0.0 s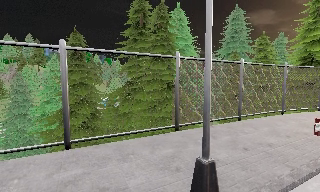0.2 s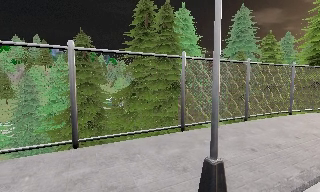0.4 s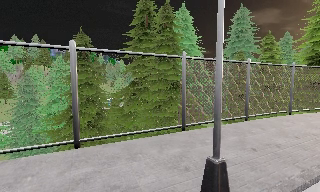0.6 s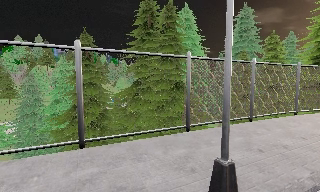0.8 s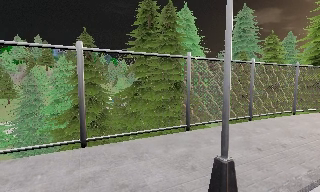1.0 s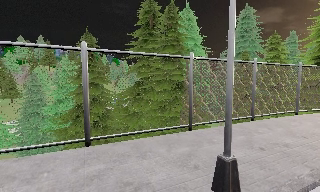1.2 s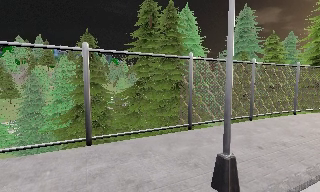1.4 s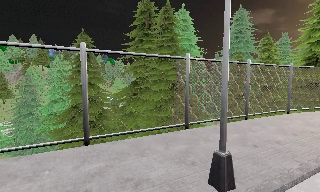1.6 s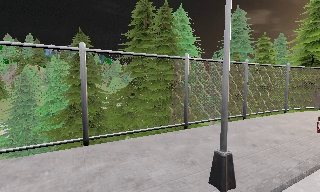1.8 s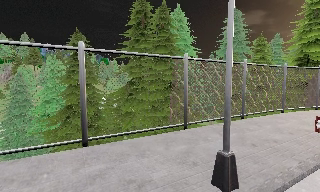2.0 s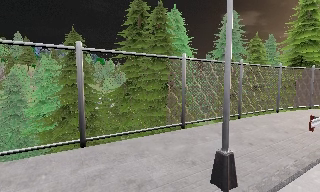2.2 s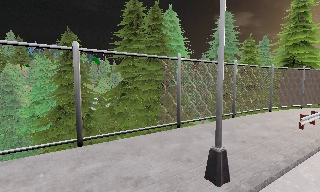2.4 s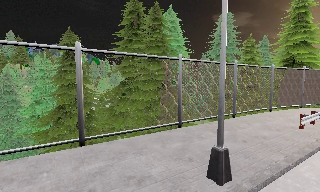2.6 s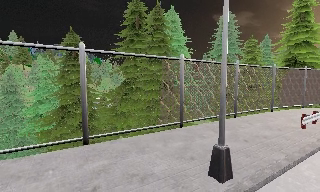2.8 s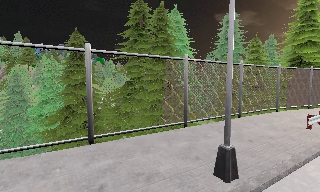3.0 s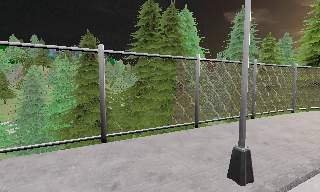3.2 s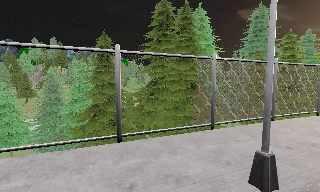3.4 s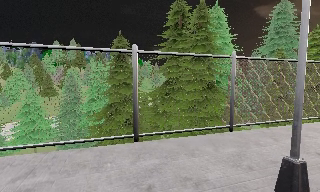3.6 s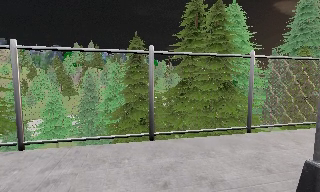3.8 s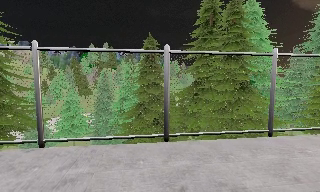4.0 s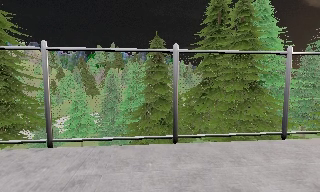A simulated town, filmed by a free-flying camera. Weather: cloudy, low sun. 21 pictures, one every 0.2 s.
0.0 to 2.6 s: The camera travels to its left and backward, about 1 m.
2.6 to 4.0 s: The camera pans to its left, which is counterclockwise from overhead, by about 25 degrees. It travels to its left, about 0.5 m, so close, fixed things drift to the right.
The film runs forward here.
